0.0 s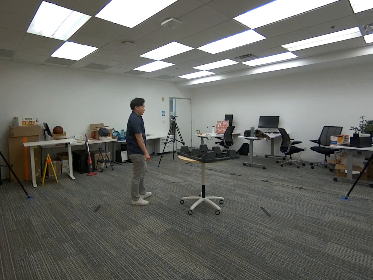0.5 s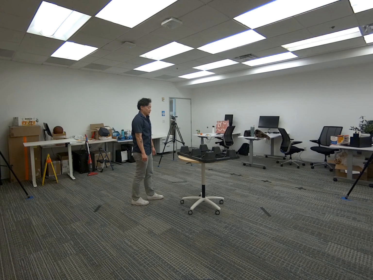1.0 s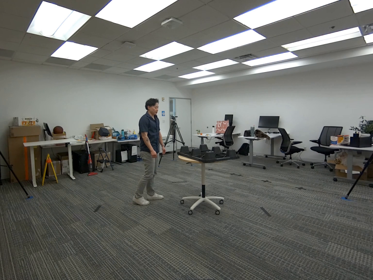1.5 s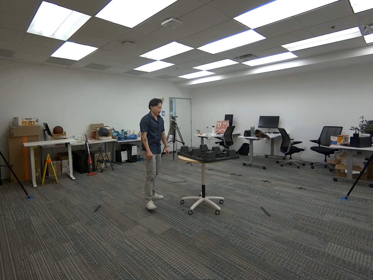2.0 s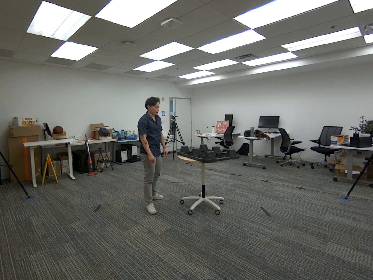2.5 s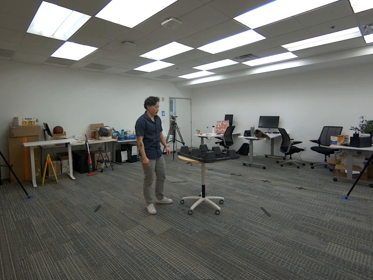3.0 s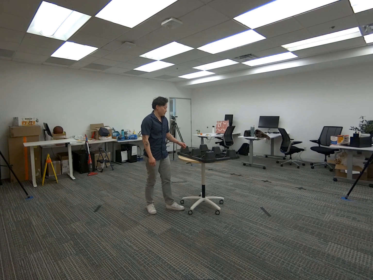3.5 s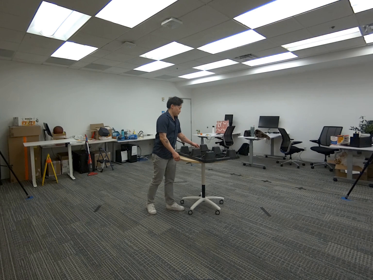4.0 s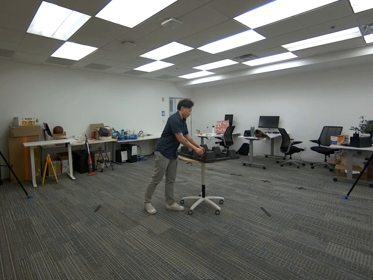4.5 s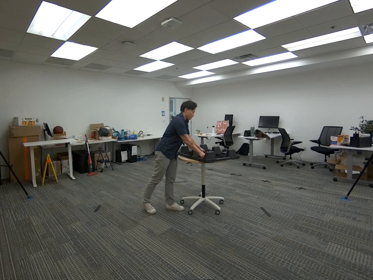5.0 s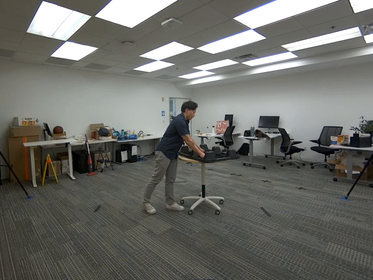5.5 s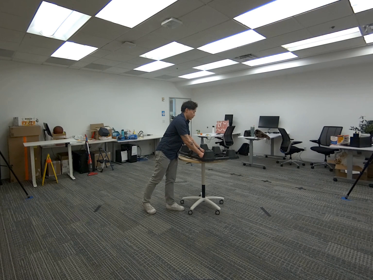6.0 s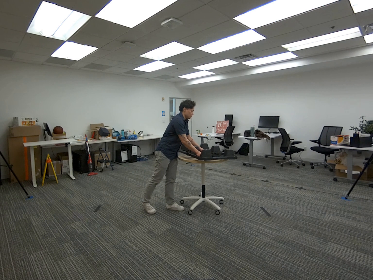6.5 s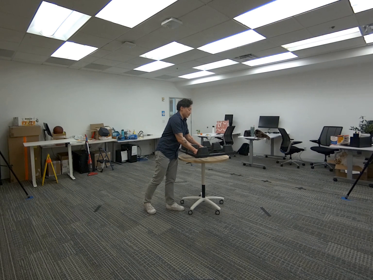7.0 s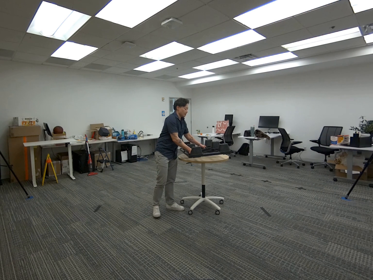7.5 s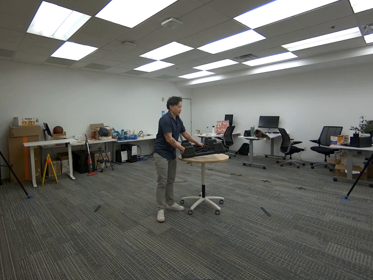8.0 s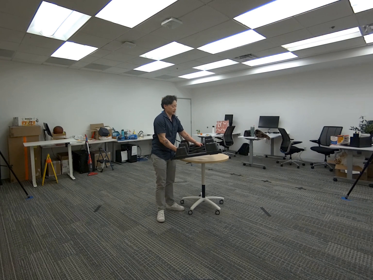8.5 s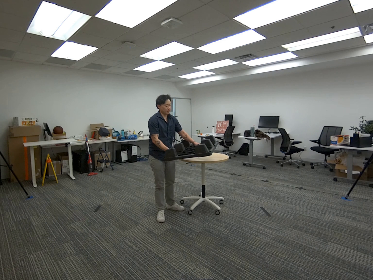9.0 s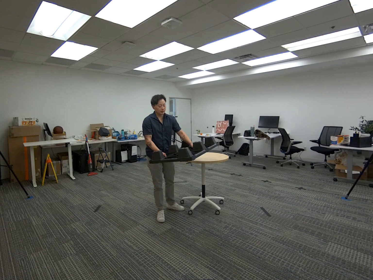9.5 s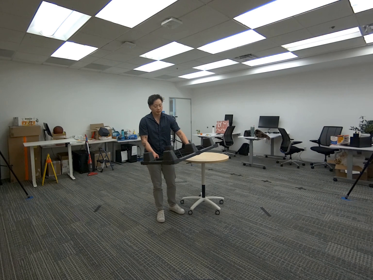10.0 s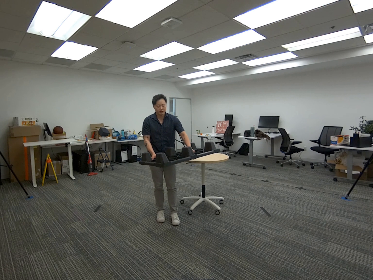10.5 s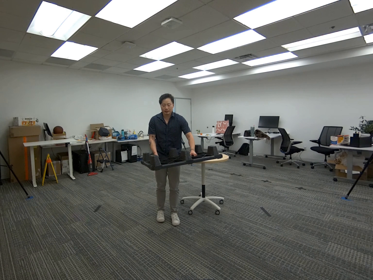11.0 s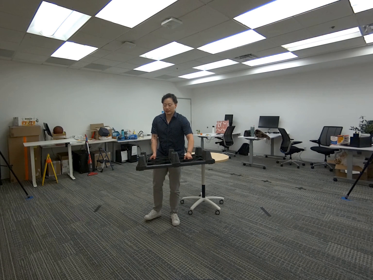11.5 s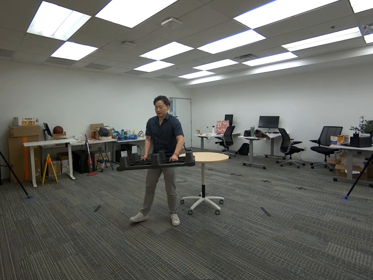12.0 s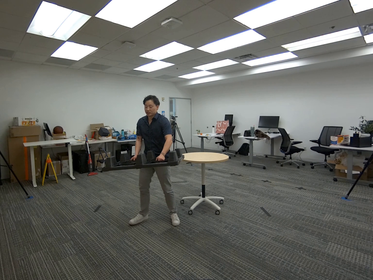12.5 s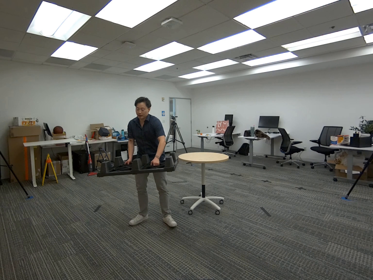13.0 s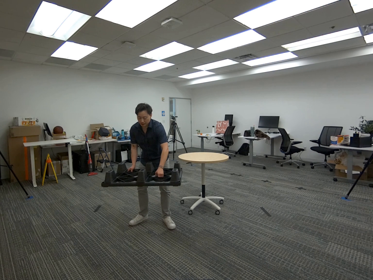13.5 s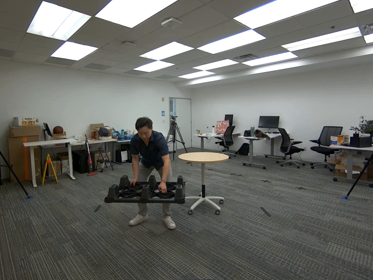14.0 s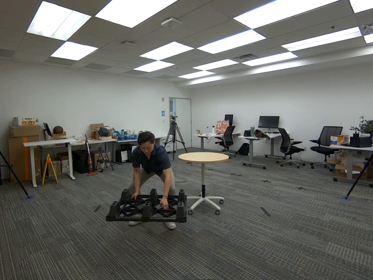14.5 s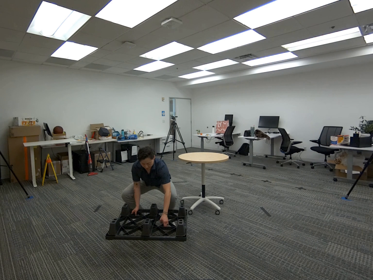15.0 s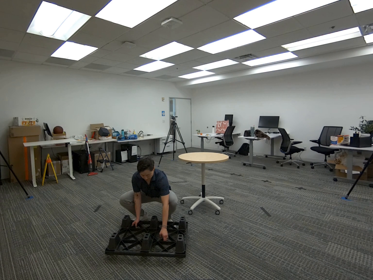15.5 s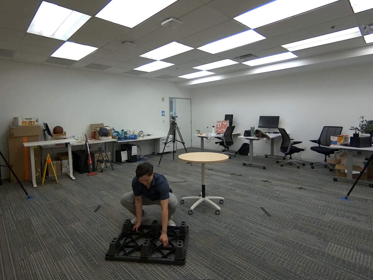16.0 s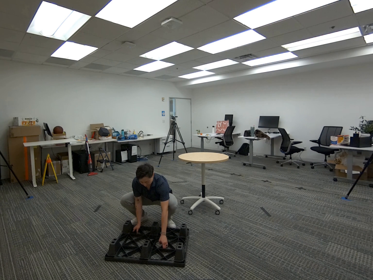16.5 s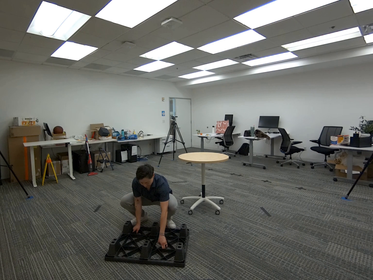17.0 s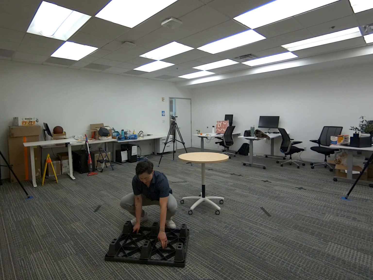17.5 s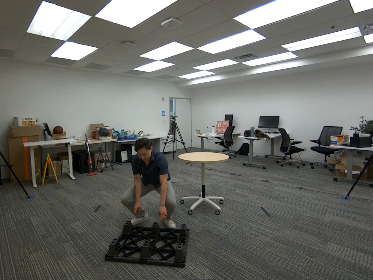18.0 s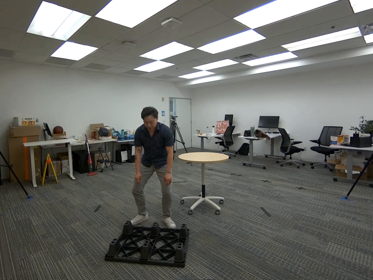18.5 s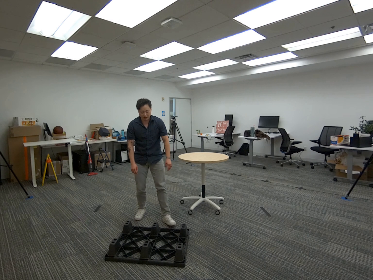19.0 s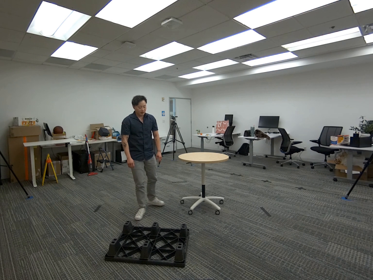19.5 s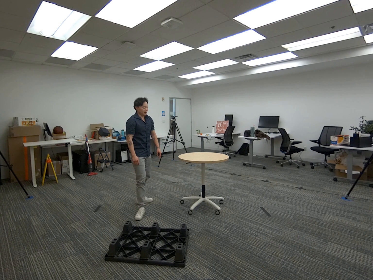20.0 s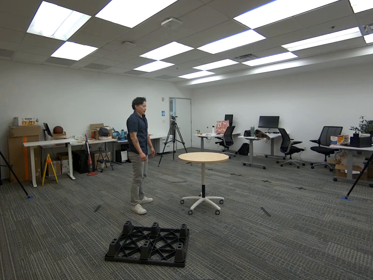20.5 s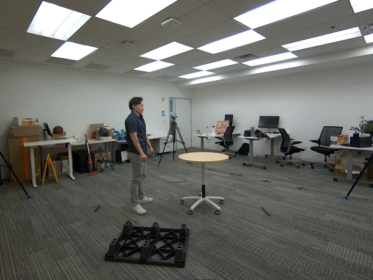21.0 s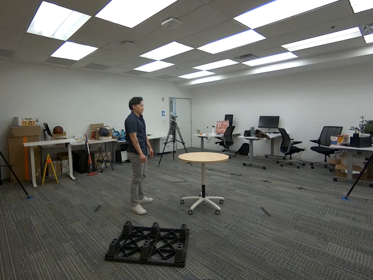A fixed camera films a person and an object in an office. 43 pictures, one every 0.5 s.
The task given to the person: Walk over to the platform on the ground and pick up the platform on the round table and place on the ground.
